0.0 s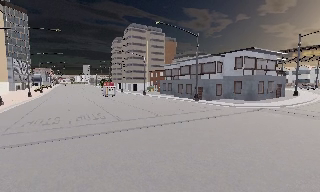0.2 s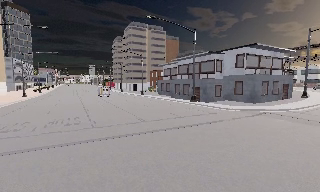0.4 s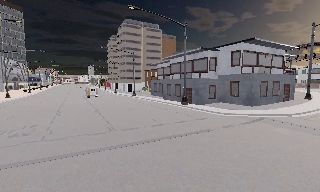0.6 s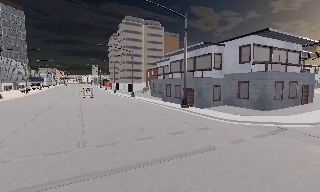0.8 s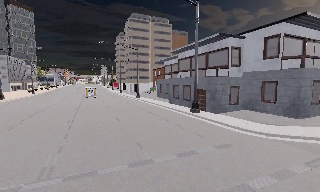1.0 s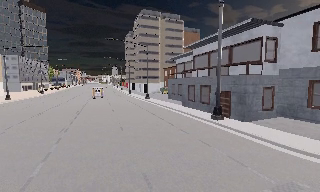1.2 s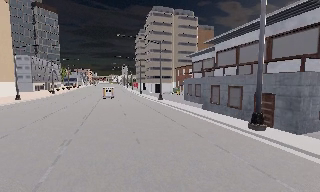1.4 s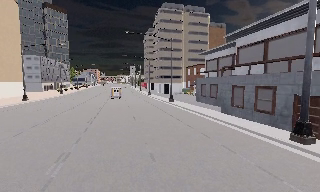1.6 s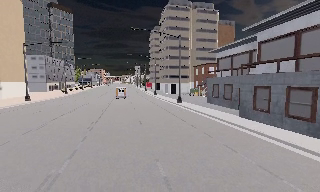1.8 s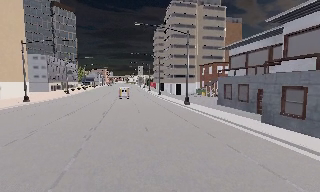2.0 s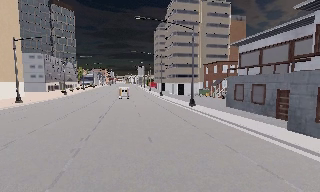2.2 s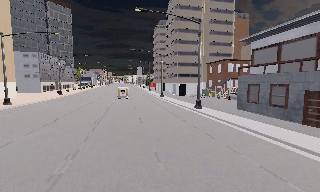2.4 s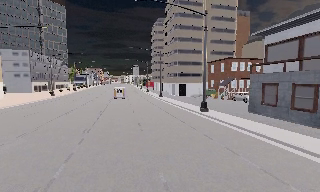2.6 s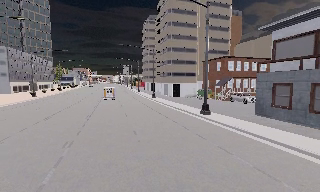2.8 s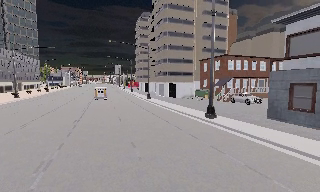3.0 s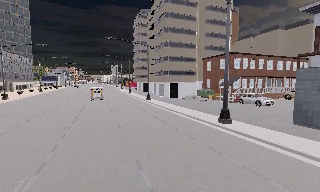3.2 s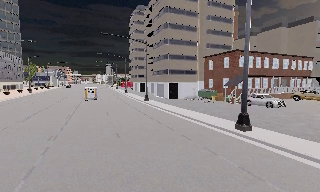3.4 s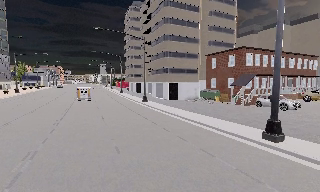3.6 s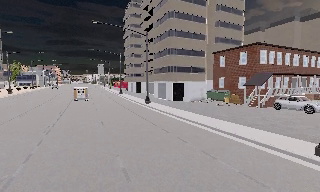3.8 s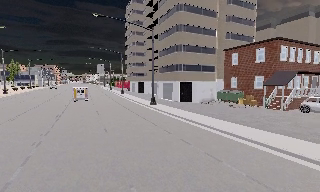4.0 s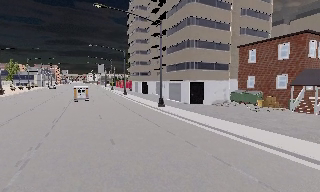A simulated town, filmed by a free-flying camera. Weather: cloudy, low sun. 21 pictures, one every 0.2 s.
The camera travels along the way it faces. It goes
forward.
0.0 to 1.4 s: The camera pans to its left, which is counterclockwise from overhead, by about 15 degrees. It travels forward, about 17 m, so what stands in front looms larger.
1.4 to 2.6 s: The camera travels forward, about 12 m, so what stands in front looms larger.
2.6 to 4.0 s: The camera travels forward and to its left, about 15 m, so what stands in front looms larger.
The film runs forward here.
